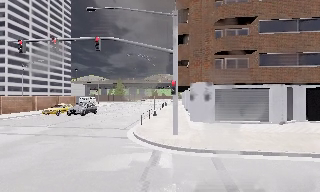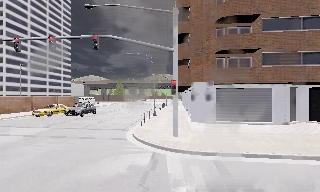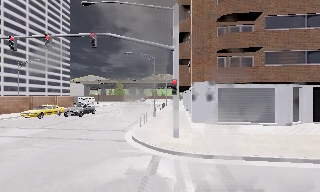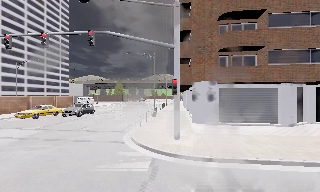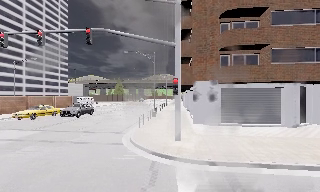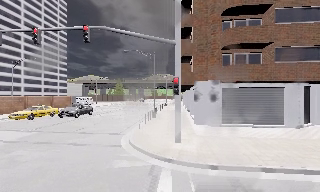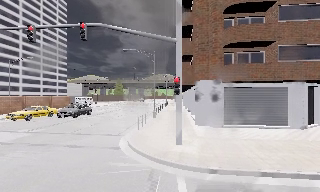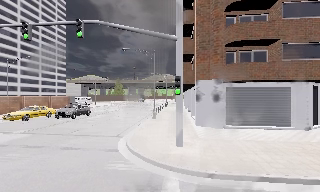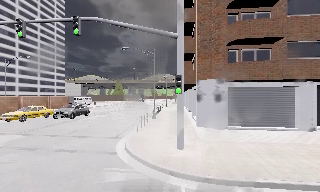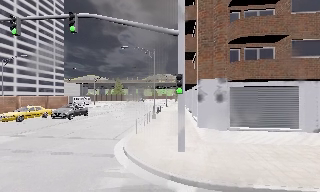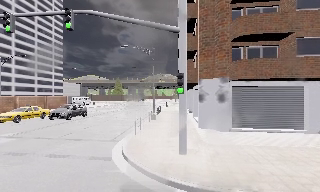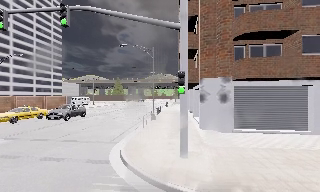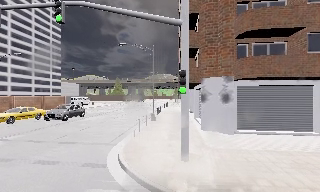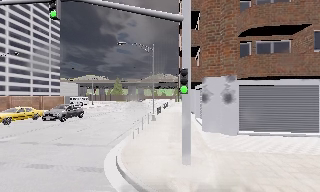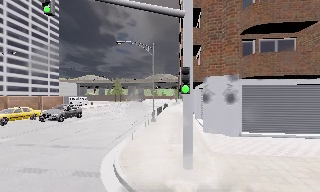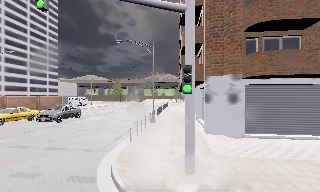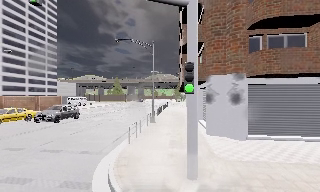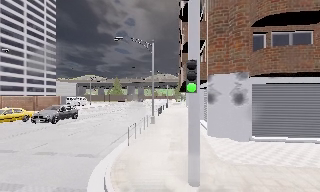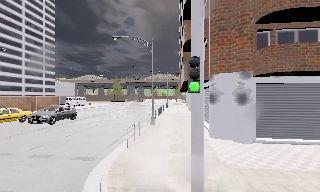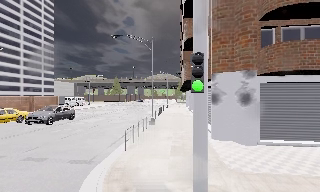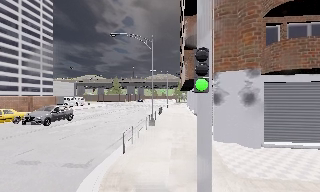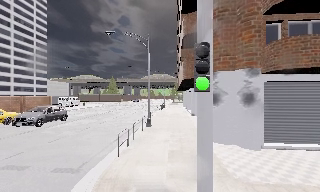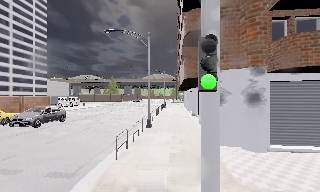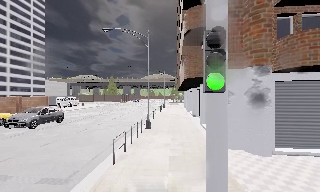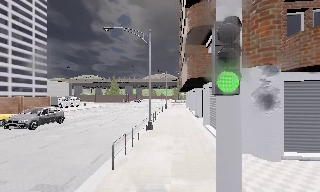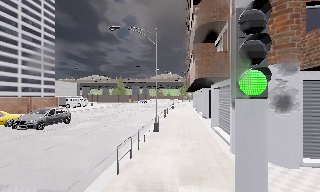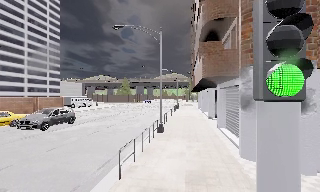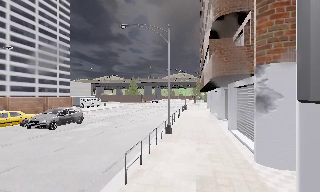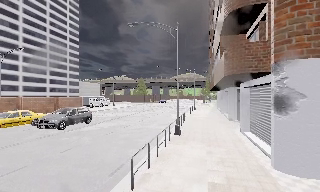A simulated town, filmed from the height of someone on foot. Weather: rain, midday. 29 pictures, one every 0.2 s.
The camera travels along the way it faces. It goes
forward.
0.0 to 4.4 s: The camera travels forward, about 7 m, so what stands in front looms larger.
4.4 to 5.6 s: The scene slides to the right, as the camera pans about 10 degrees to its left. It travels forward, about 2 m, so what stands in front looms larger.
The film runs forward here.
